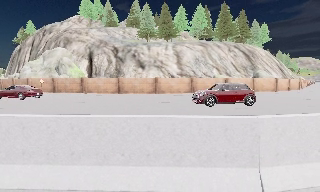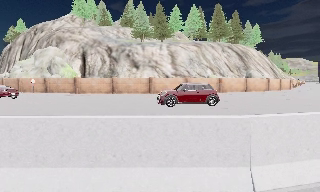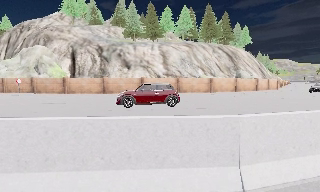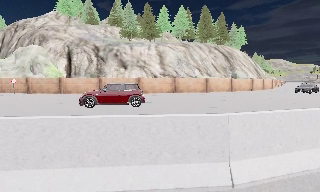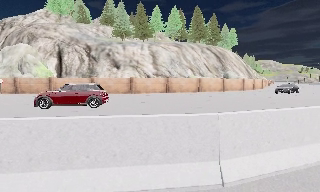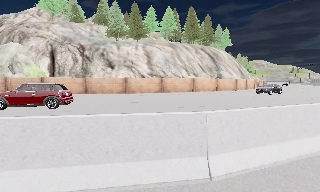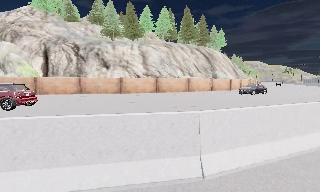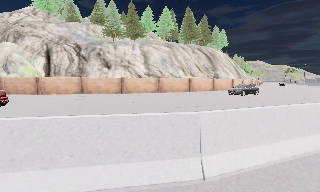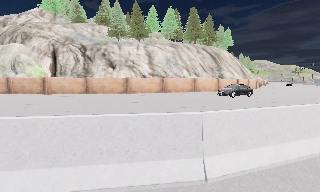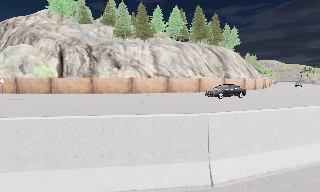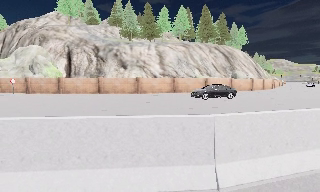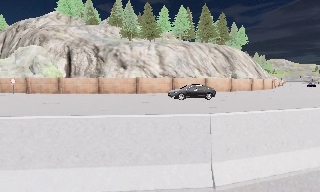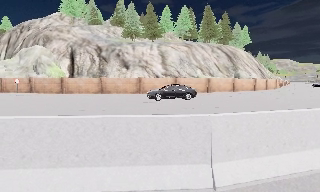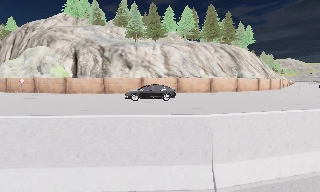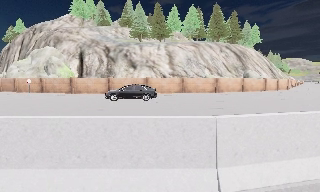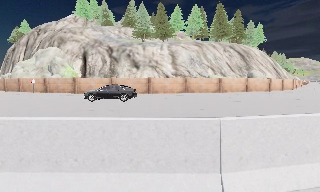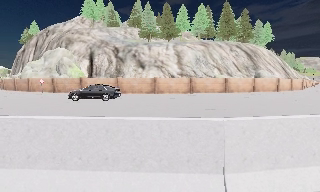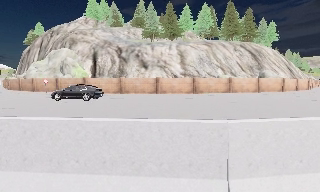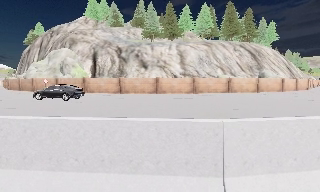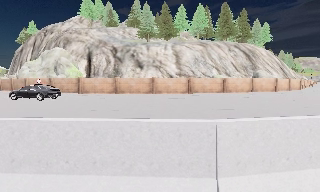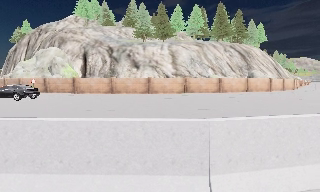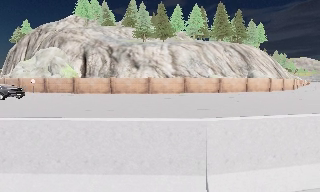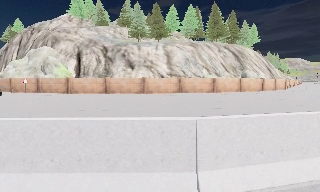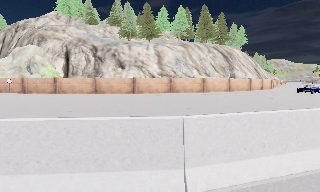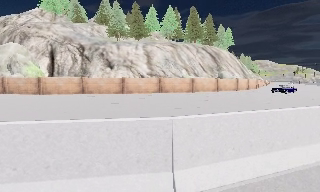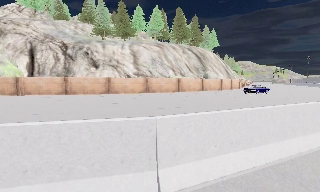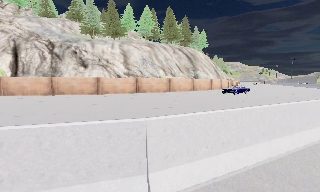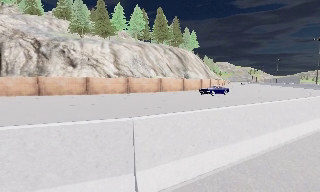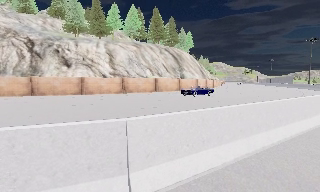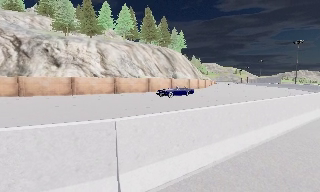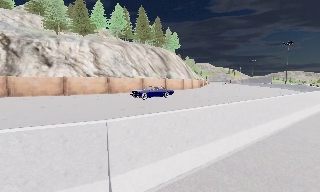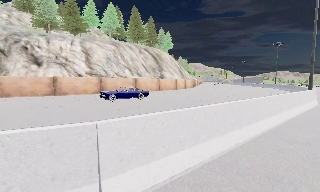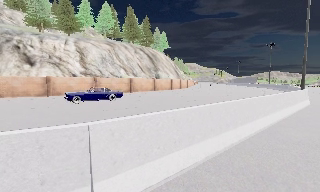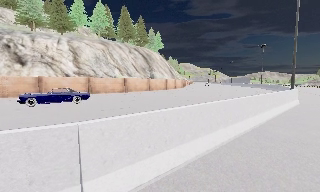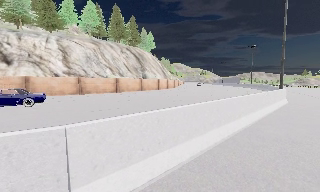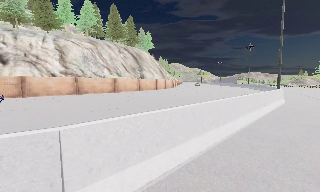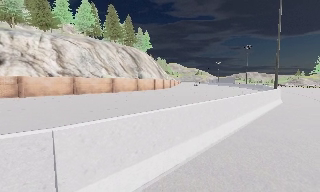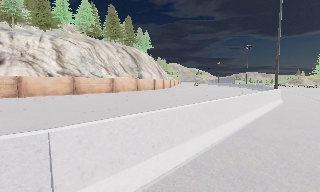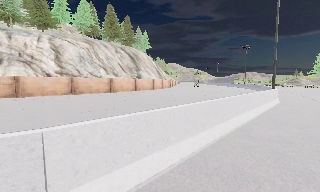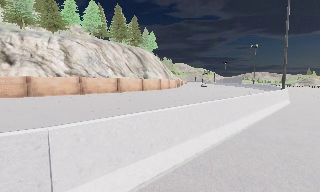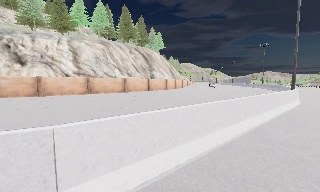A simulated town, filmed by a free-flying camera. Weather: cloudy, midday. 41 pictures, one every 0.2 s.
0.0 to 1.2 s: The camera swings to its right by about 10 degrees, and the scene slides to the left.
1.2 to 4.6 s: The camera travels to its right, about 0.5 m.
4.6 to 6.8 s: The scene slides to the left, as the camera pans about 30 degrees to its right.
6.8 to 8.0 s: The camera shifts only a little, or ends up much as it began.
The film runs forward here.
